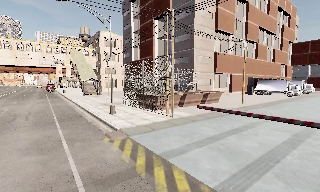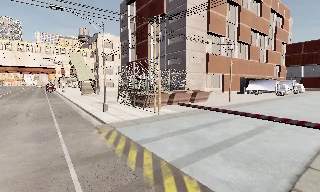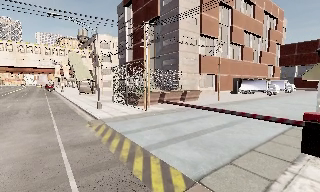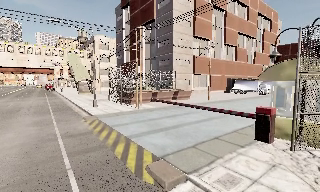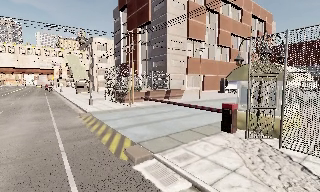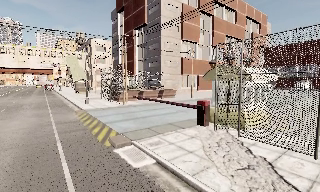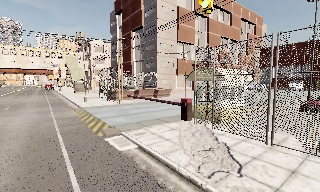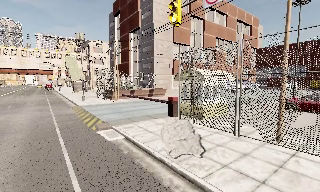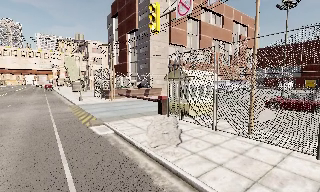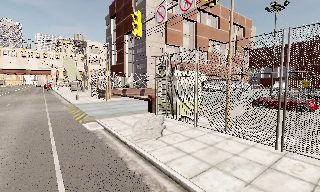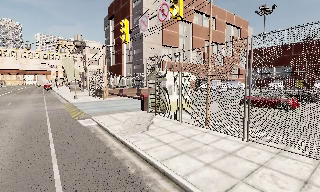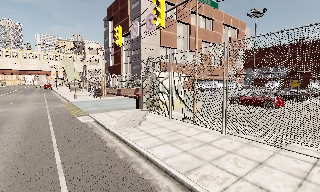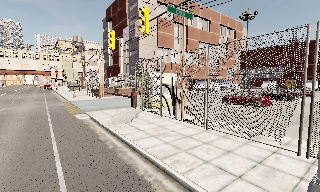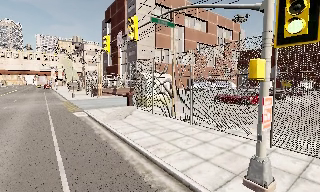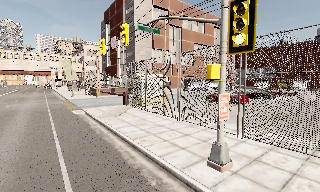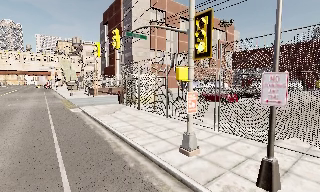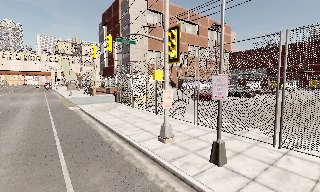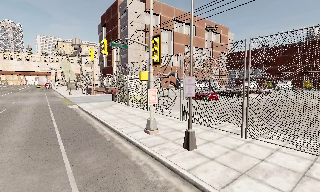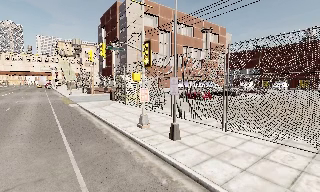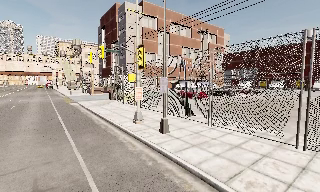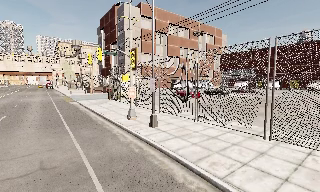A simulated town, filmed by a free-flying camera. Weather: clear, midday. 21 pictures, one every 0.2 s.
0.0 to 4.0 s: The camera travels backward and to its right, about 25 m, so what stands in front gets smaller.
The film runs backward here.
